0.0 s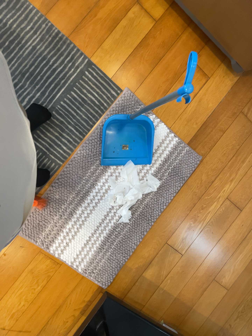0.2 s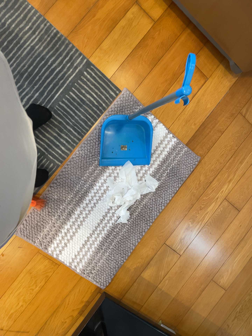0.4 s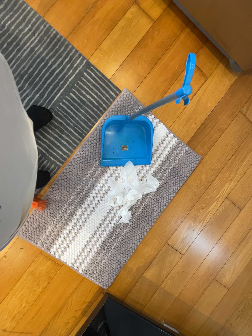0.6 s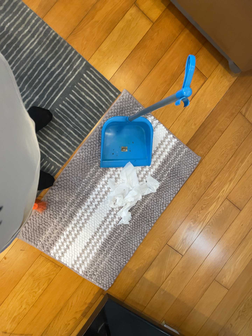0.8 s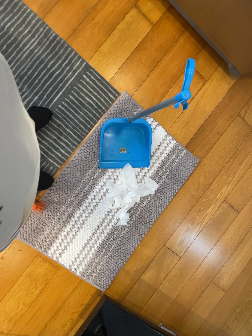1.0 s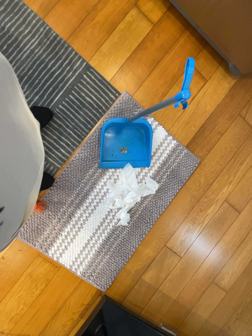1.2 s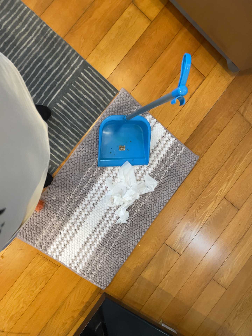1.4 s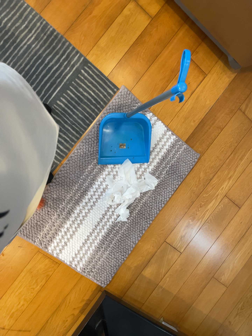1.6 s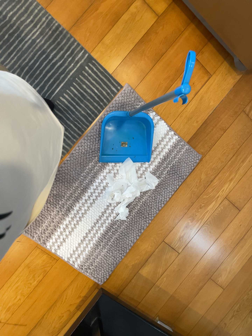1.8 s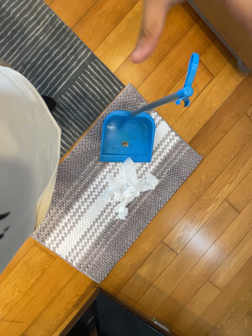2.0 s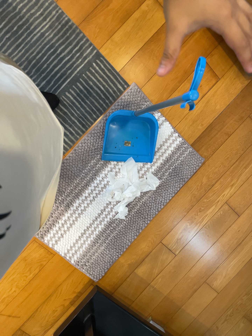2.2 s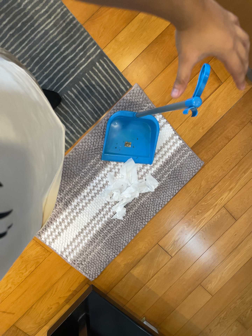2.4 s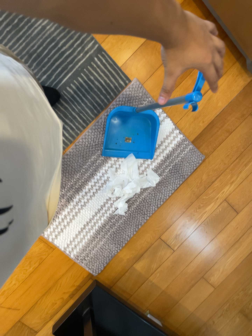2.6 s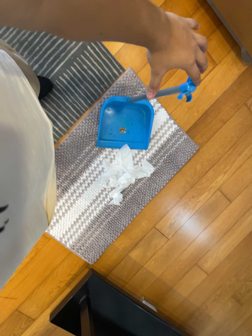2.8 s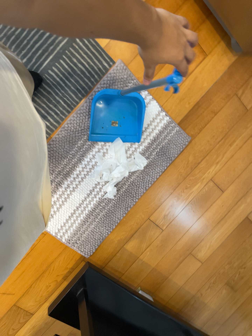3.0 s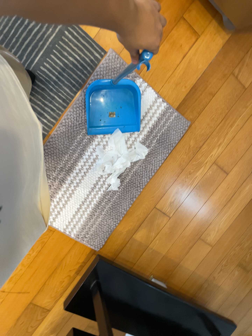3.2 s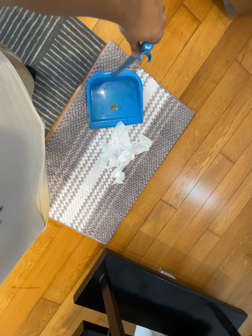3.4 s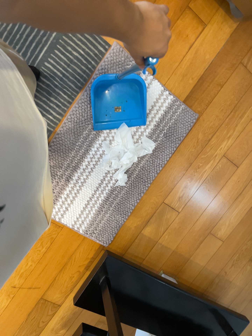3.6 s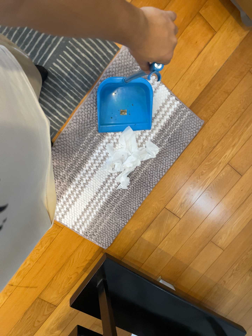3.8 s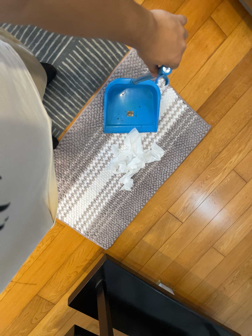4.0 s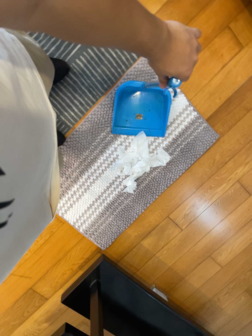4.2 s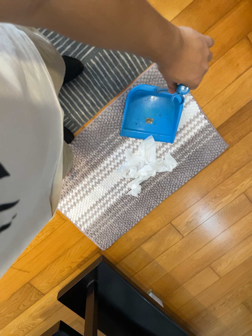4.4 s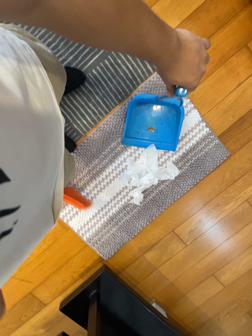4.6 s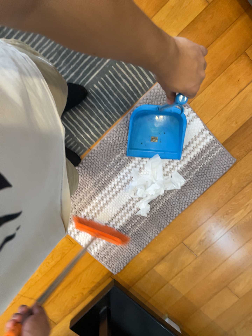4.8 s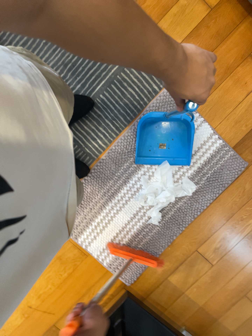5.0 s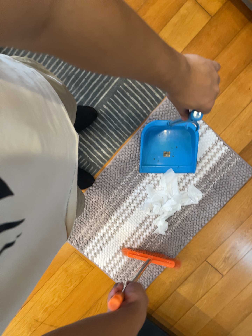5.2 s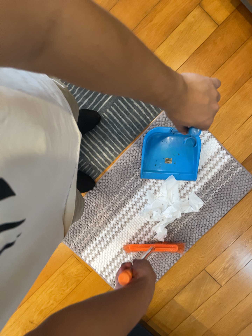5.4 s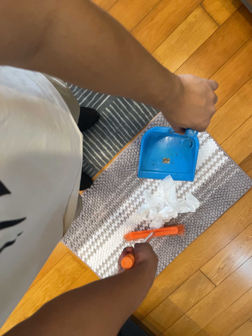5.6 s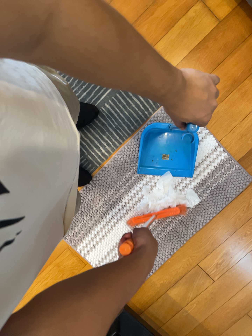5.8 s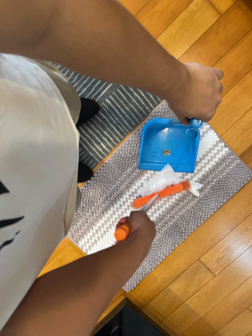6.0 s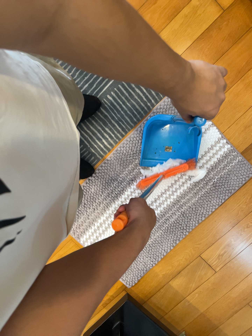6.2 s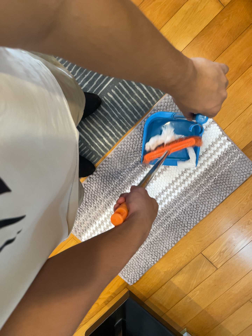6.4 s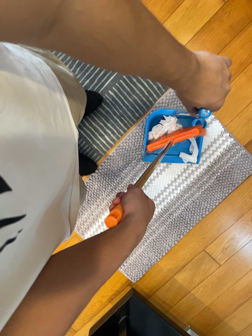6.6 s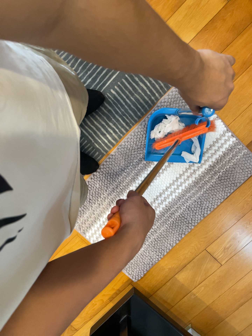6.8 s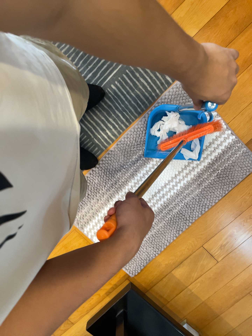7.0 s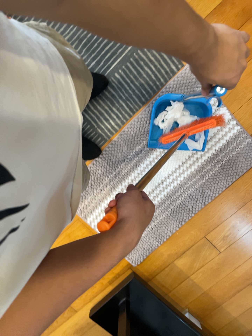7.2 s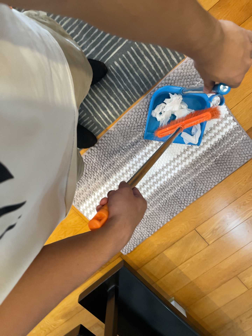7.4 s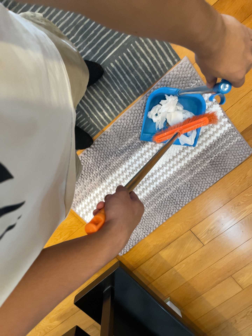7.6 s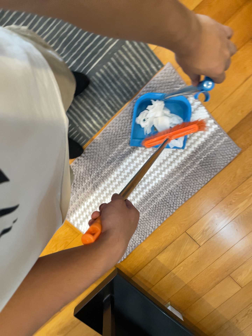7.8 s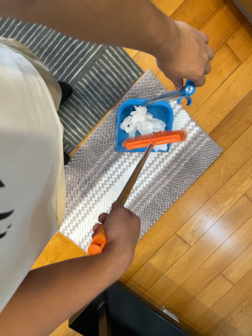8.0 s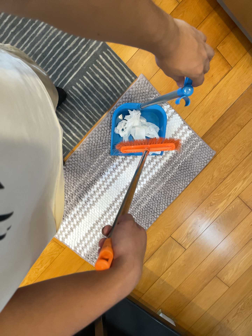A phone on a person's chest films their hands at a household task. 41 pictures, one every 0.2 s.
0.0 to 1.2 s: The camera keeps its place and its aim.
1.2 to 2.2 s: The camera shifts only a little, or ends up much as it began.
2.2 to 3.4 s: The camera's aim tips toward the bottom of its view by about 10 degrees, and the scene shifts upward. It rolls about its line of sight by about 10 degrees, and the scene rotates counterclockwise.
3.4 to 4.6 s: The camera rolls about its line of sight by about 10 degrees, and the scene rotates clockwise.
4.6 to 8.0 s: The camera shifts only a little, or ends up much as it began.
The film runs forward here.
